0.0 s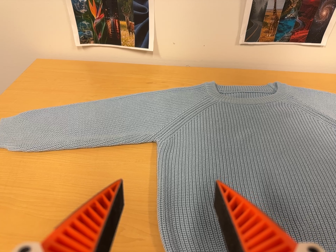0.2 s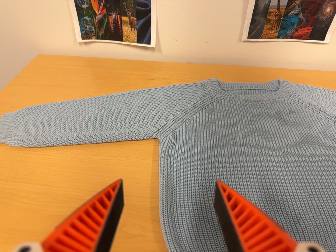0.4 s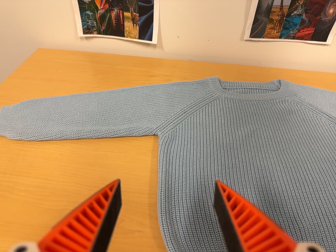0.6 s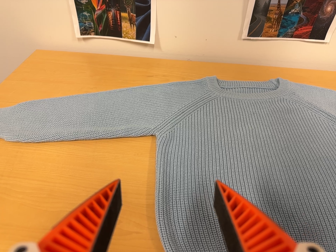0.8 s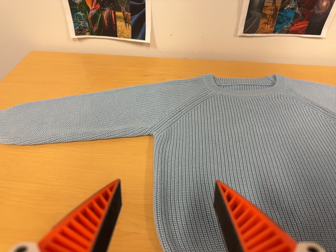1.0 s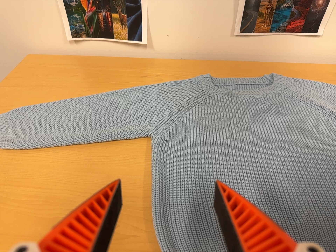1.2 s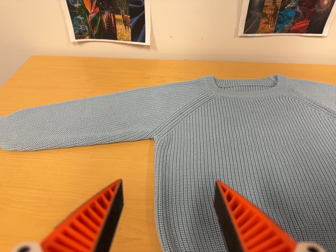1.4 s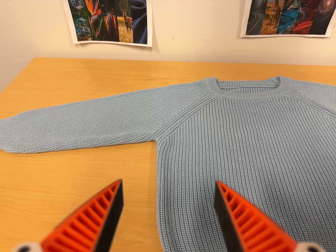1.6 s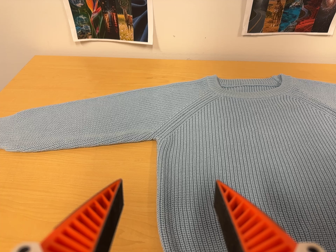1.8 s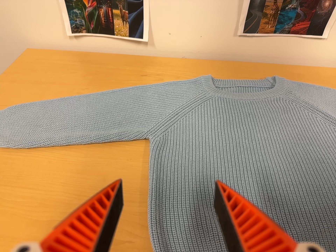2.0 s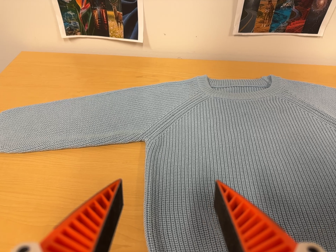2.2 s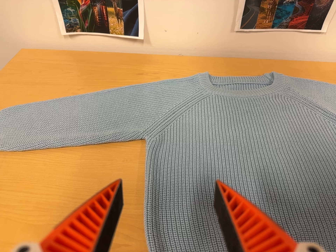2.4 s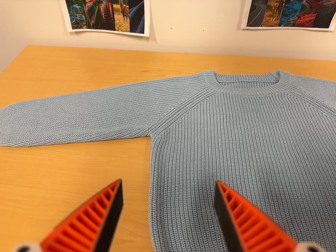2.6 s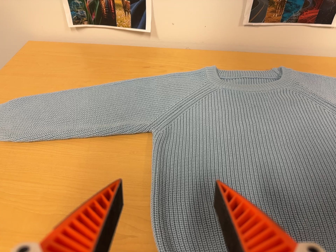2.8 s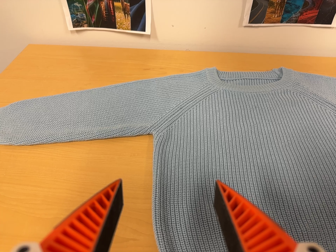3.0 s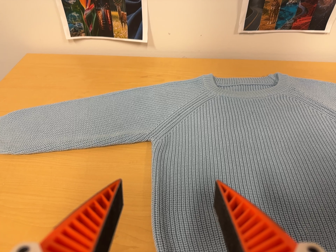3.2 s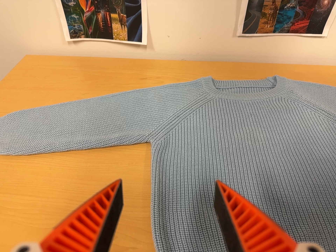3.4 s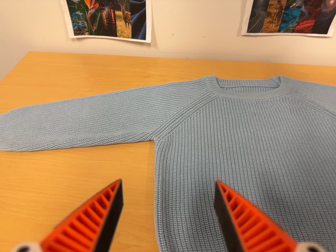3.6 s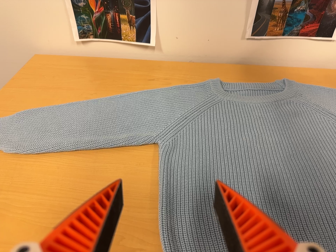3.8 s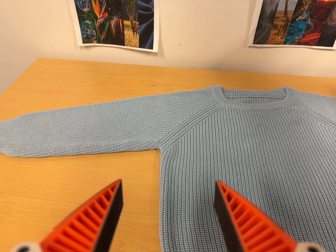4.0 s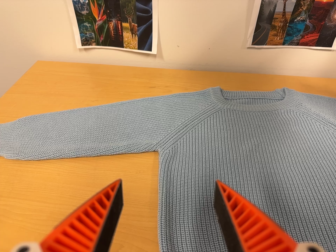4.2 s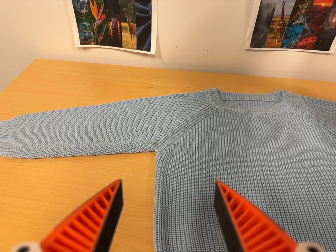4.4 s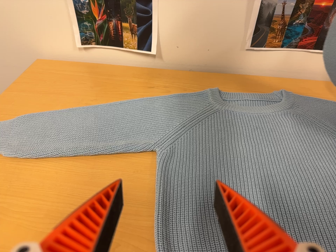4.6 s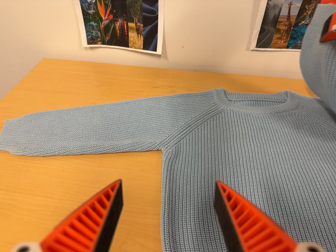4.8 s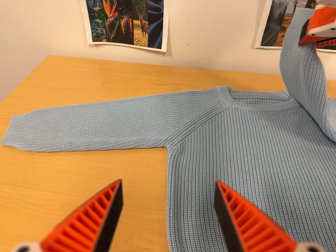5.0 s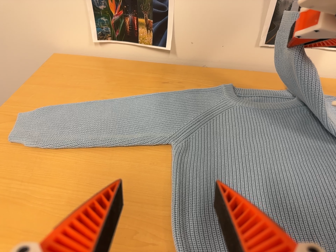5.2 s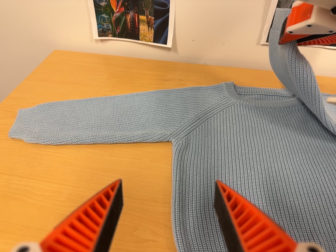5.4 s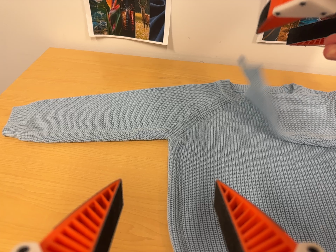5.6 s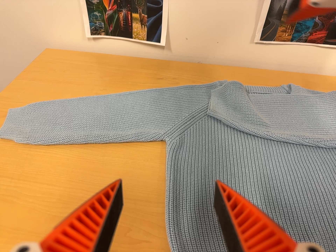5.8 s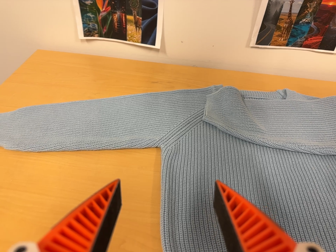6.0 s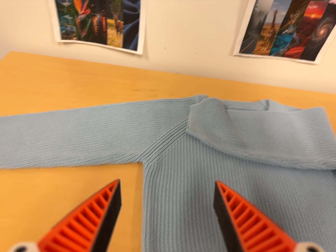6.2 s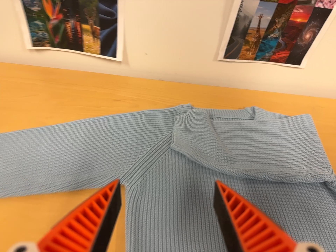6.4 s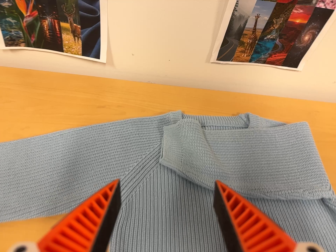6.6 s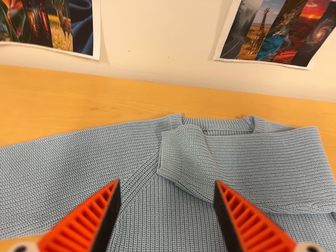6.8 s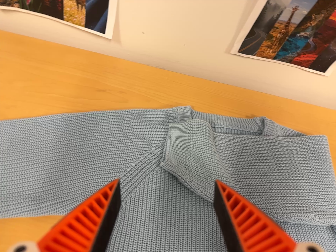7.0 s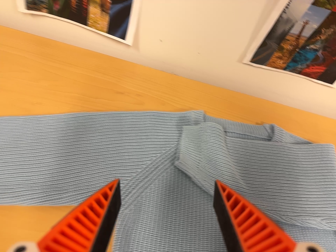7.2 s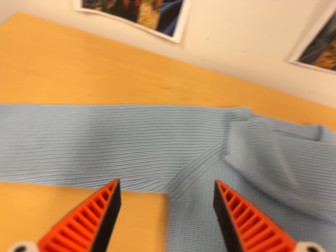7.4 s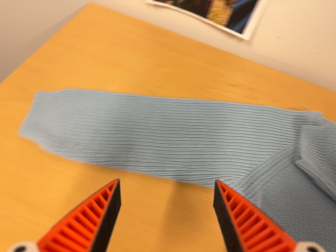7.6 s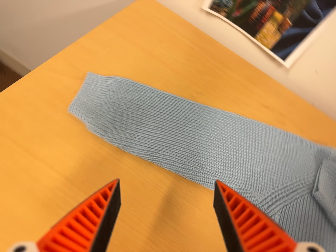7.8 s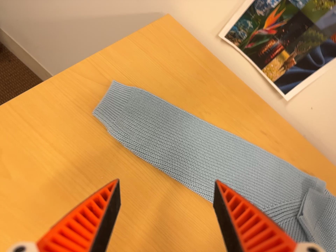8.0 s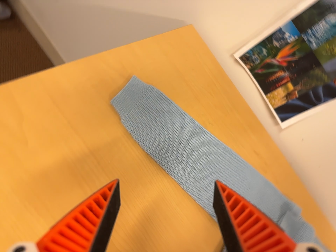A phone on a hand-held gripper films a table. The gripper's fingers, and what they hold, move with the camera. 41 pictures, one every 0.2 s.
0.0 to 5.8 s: The camera shifts only a little, or ends up much as it began.
5.8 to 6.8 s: The camera pans to its right by about 10 degrees. It travels toward the top of its view and forward, about 20 cm. Its aim tips toward the bottom of its view by about 10 degrees.
6.8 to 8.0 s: The camera travels to its left, about 30 cm, so close, fixed things drift to the right. It rolls about its line of sight by about 40 degrees, and the scene rotates clockwise.
The film runs forward here.
